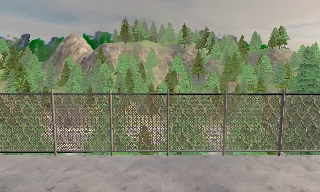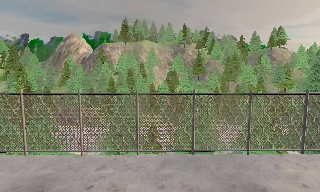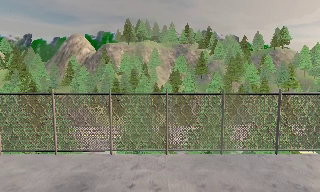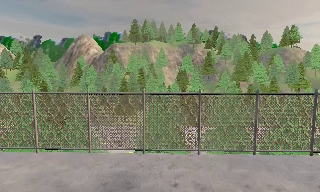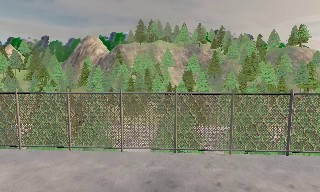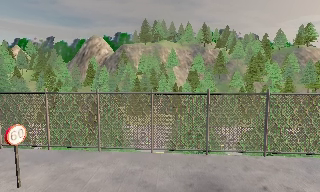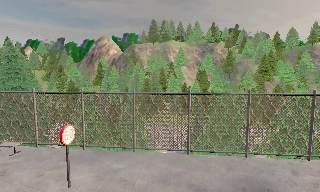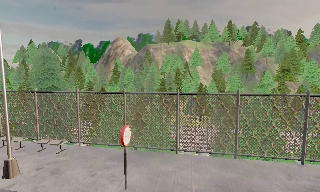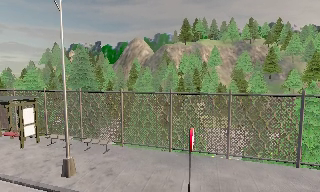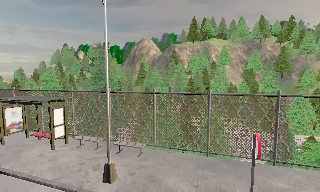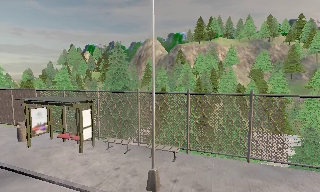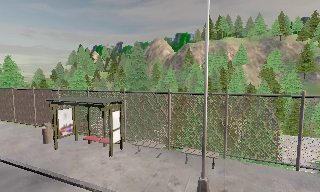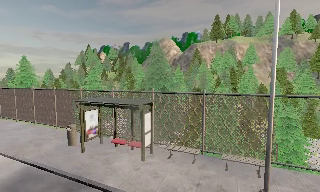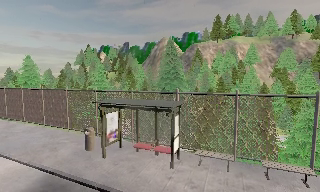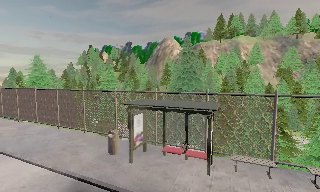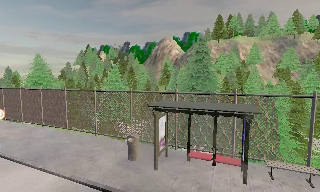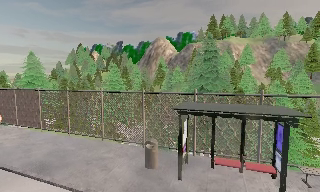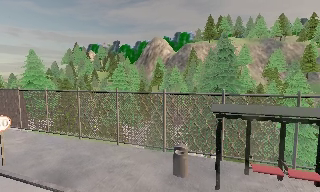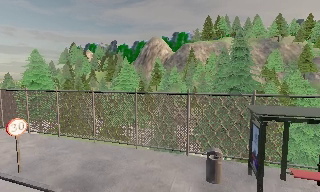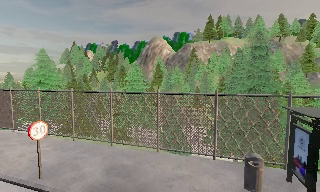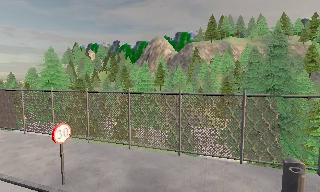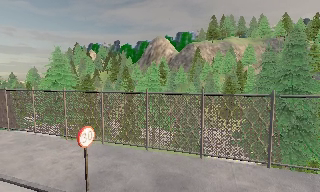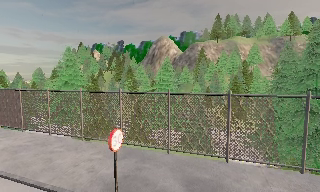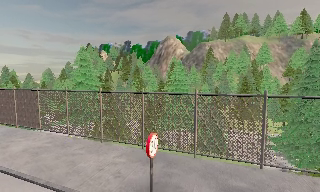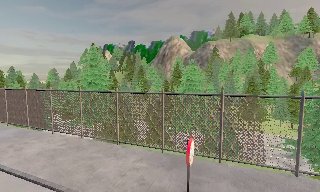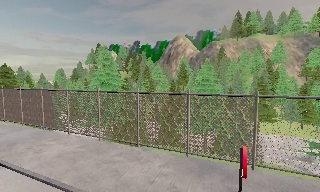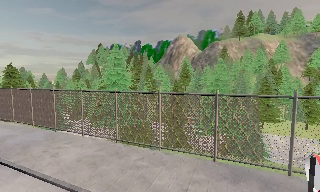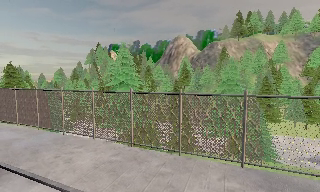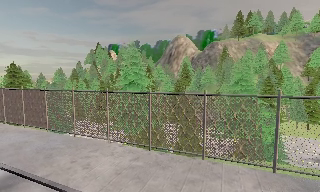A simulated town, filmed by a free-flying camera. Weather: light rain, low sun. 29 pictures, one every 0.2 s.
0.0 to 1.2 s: The camera travels to its left, about 8 m, so close, fixed things drift to the right.
1.2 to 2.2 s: The camera swings to its left by about 15 degrees, and the scene slides to the right. It travels to its left, about 8 m, so close, fixed things drift to the right.
2.2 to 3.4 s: The camera travels to its left and forward, about 9 m, so close, fixed things drift to the right.
3.4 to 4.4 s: The camera travels to its left, about 6 m, so close, fixed things drift to the right.
4.4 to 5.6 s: The camera travels to its left and forward, about 7 m, so close, fixed things drift to the right.
The film runs forward here.
